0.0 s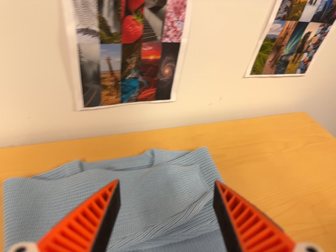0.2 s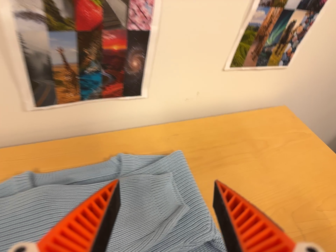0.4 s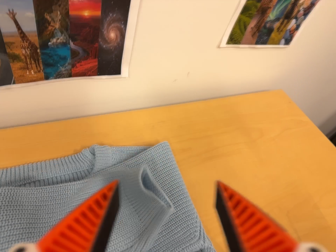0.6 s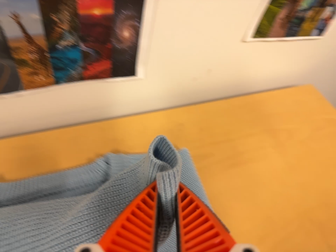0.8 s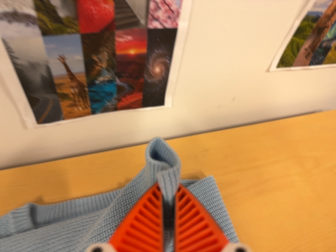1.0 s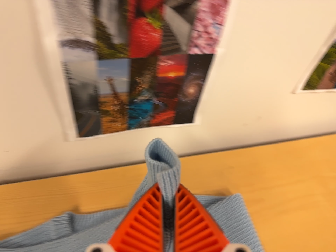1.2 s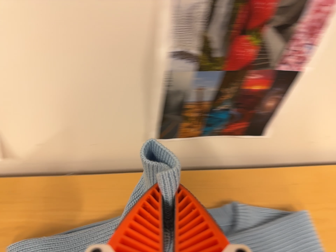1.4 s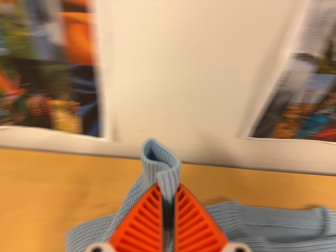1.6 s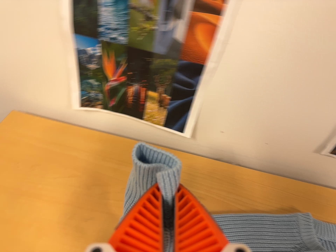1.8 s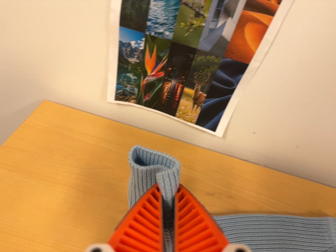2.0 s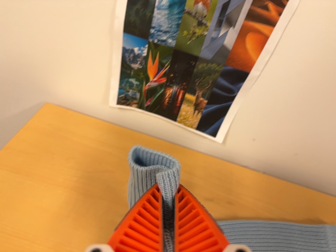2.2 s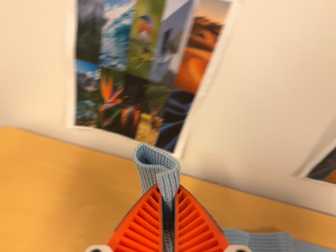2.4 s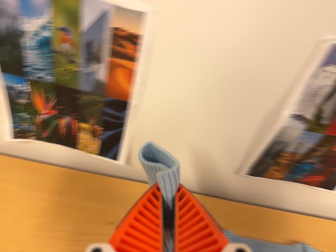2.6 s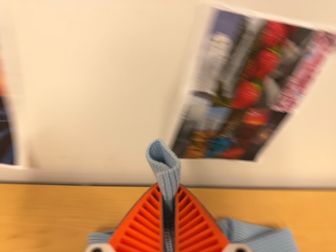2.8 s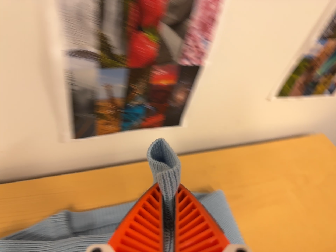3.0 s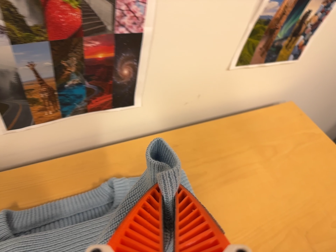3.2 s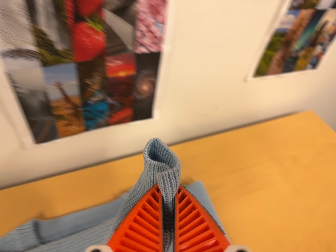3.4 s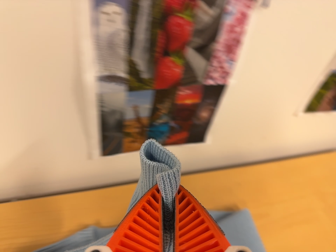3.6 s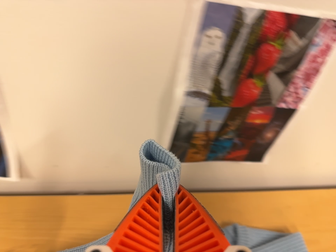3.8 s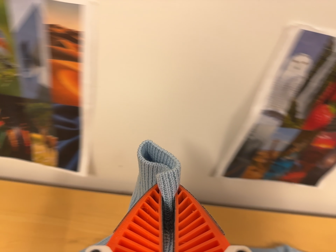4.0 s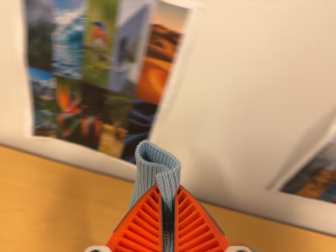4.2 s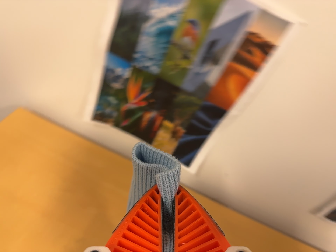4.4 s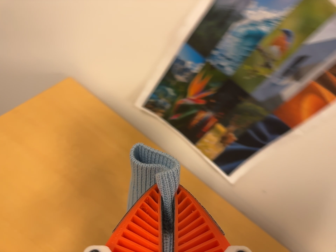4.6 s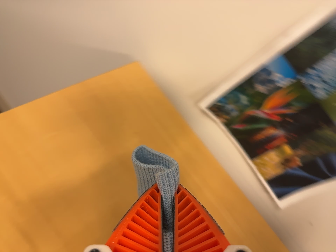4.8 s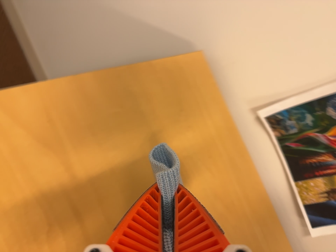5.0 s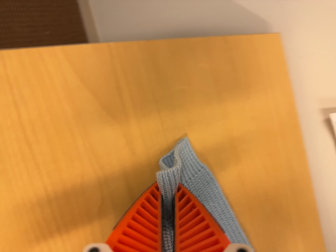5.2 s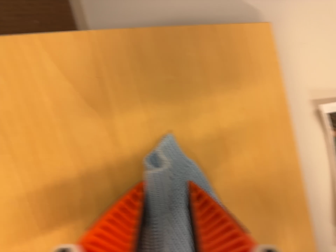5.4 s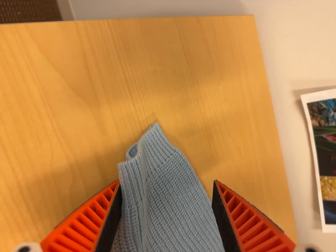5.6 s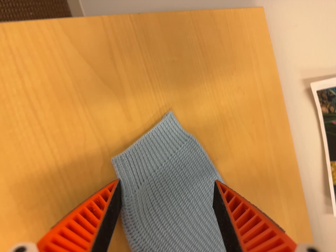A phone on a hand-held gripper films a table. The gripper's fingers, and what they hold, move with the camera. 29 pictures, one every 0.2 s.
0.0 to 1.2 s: The scene slides to the right, as the camera pans about 10 degrees to its left. It travels to its left, toward the top of its view and forward, about 18 cm, so close, fixed things drift to the right. It rolls about its line of sight by about 10 degrees, and the scene rotates clockwise.
1.2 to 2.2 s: The camera travels to its left, about 22 cm, so close, fixed things drift to the right. It rolls about its line of sight by about 15 degrees, and the scene rotates clockwise.
2.2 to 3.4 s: The scene slides to the left, as the camera pans about 15 degrees to its right. It travels to its right, about 26 cm, so close, fixed things drift to the left. It rolls about its line of sight by about 20 degrees, and the scene rotates counterclockwise.
3.4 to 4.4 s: The camera pans to its left by about 20 degrees. It travels to its left, about 38 cm, so close, fixed things drift to the right. It rolls about its line of sight by about 40 degrees, and the scene rotates clockwise.
4.4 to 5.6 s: The camera travels to its left, about 20 cm, so close, fixed things drift to the right. Its aim tips toward the bottom of its view by about 15 degrees, and the scene shifts upward. It rolls about its line of sight by about 35 degrees, and the scene rotates clockwise.
The film runs backward here.
